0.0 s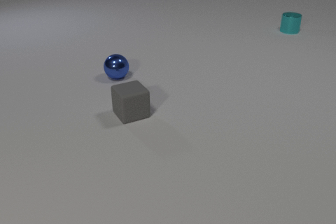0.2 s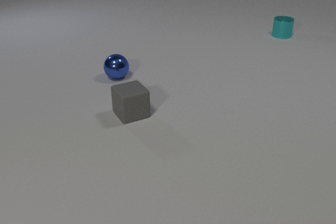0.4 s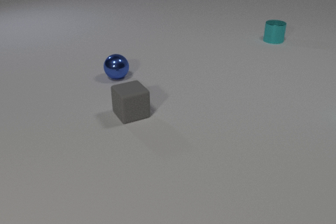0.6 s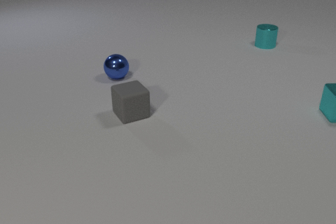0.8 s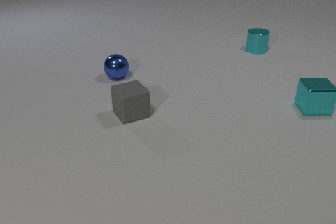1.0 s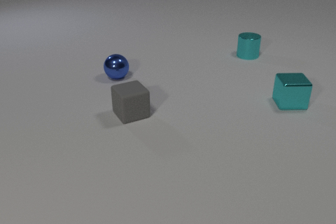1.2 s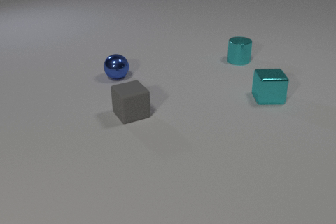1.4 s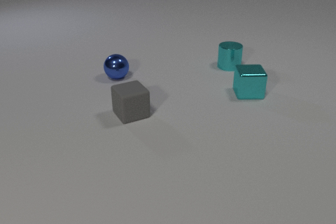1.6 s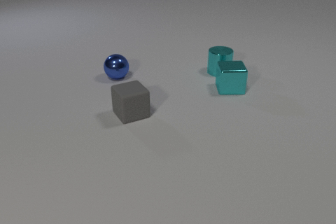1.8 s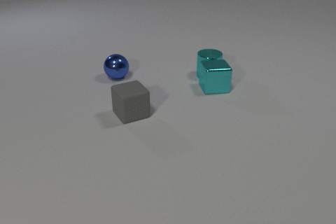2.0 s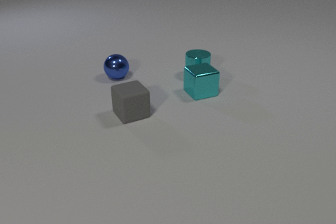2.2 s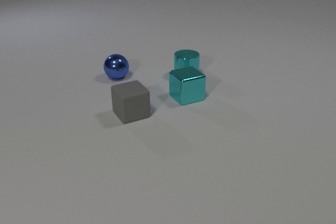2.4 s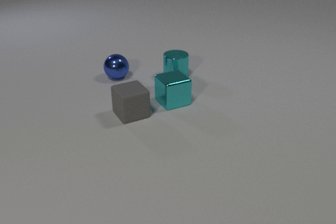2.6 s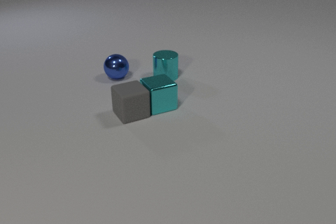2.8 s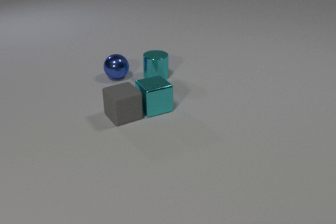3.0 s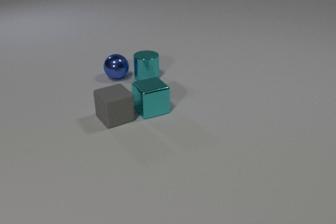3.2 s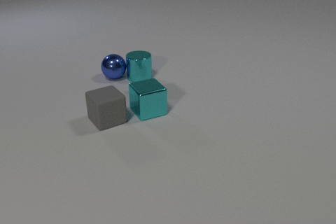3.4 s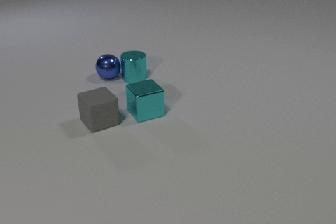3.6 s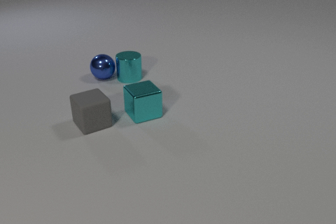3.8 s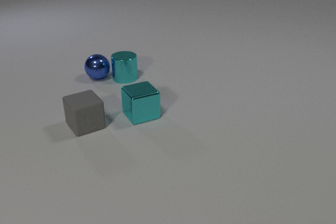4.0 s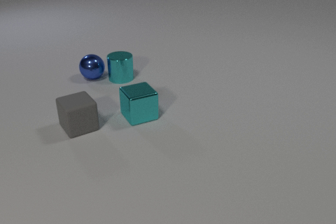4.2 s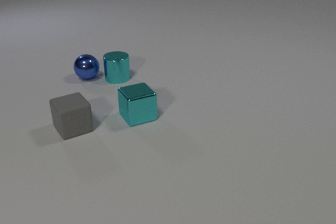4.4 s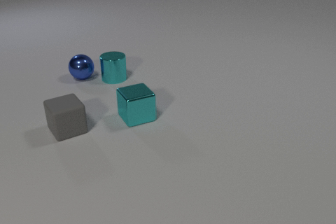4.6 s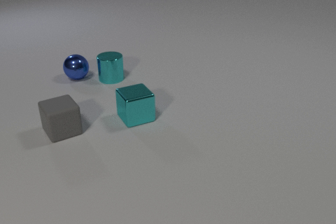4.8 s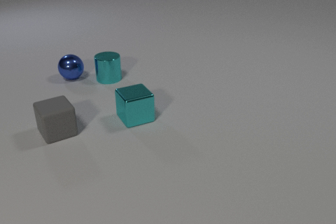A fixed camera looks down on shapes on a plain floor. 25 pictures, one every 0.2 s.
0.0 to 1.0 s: The cyan metal cube comes in at the right edge, slides to the left. The cyan metal cylinder slides toward the camera and to the left.
1.0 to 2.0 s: The cyan metal cube slides to the left. The cyan metal cylinder slides toward the camera and to the left. The cyan metal cube and the cyan metal cylinder collide.
2.0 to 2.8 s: The cyan metal cube slides to the left and toward the camera. The cyan metal cylinder slides to the left. The gray rubber cube slides to the left. The cyan metal cube and the gray rubber cube collide.
2.8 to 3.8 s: The cyan metal cube slides to the left and toward the camera. The cyan metal cylinder slides to the left. The gray rubber cube slides to the left. The blue metal sphere rolls to the left. The cyan metal cylinder and the blue metal sphere collide.
3.8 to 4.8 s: The cyan metal cylinder slides to the left. The gray rubber cube slides to the left. The blue metal sphere rolls to the left.
How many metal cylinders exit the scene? 0.
What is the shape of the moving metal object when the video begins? cylinder.
What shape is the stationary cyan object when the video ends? cube.
